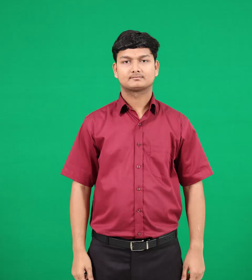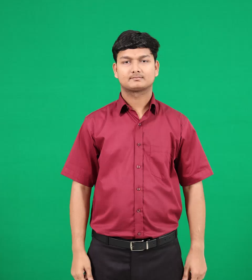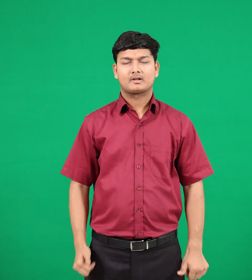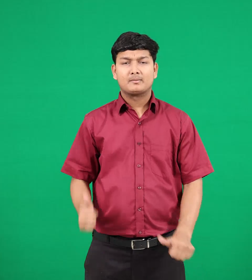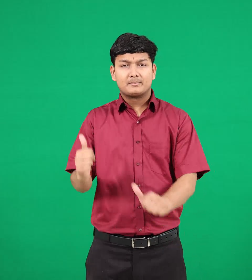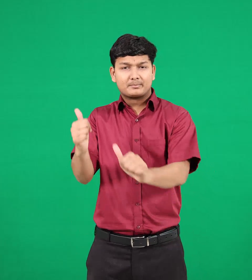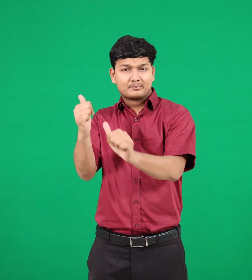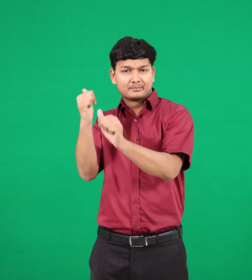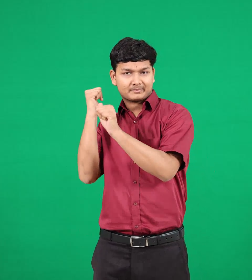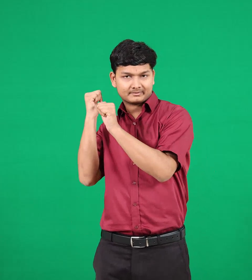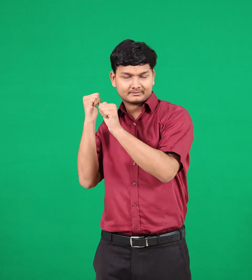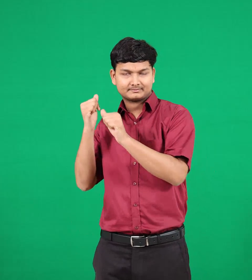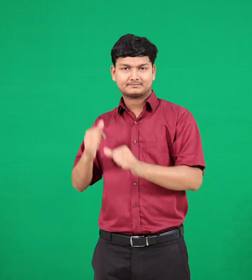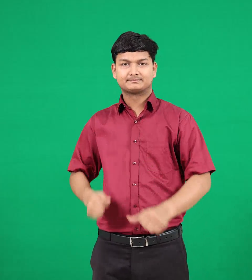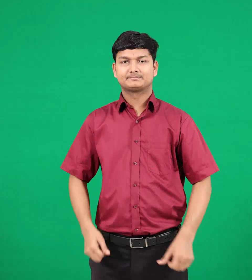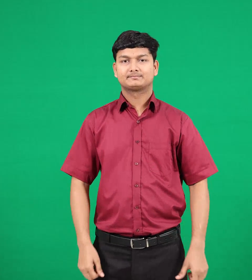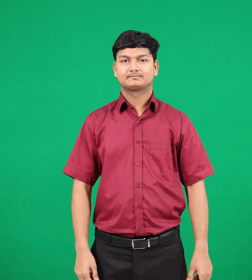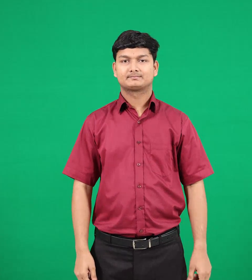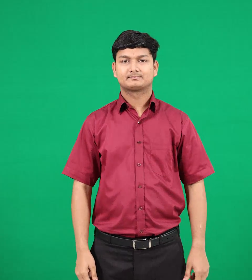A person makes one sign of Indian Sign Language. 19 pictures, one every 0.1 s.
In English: backward hold
